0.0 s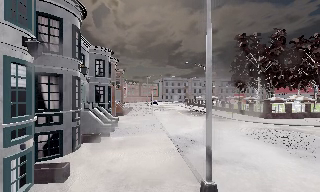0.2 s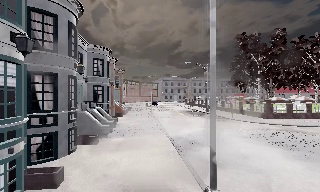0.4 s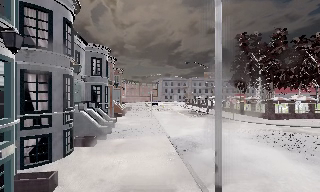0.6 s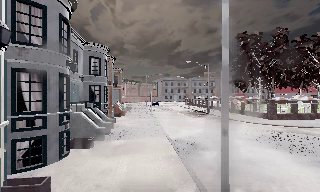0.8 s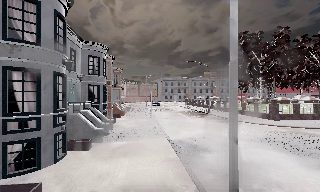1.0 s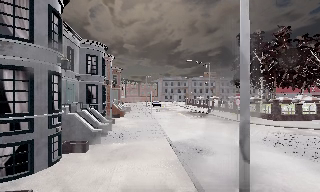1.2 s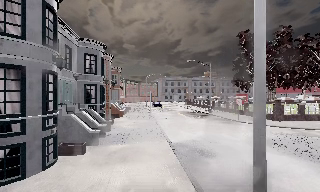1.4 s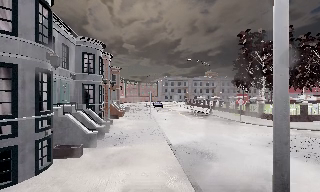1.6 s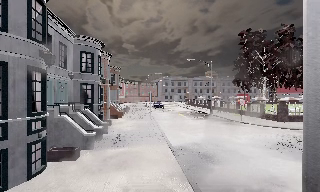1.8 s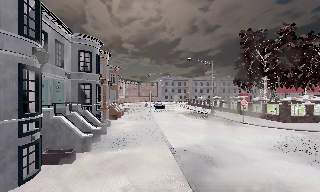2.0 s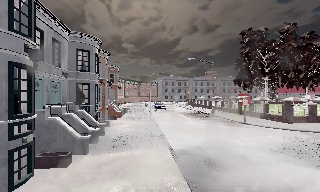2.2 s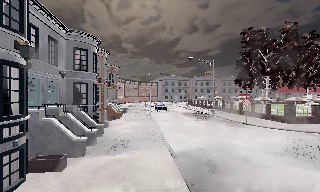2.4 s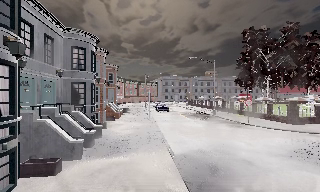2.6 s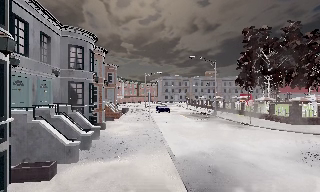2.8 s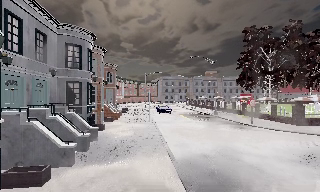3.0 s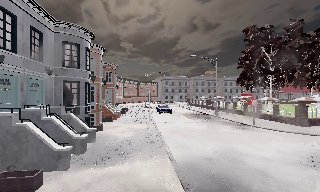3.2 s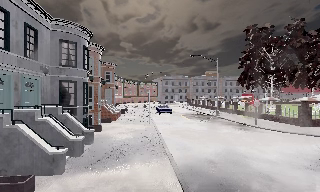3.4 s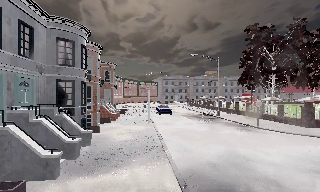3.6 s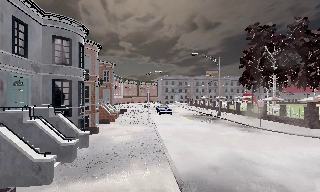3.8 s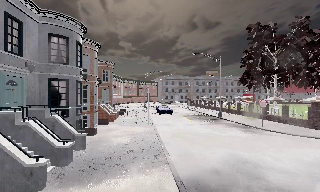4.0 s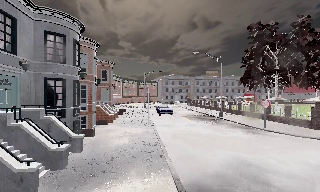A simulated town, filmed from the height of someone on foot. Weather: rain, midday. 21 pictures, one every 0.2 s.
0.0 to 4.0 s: The camera travels forward, about 6 m, so what stands in front looms larger.
The film runs forward here.
